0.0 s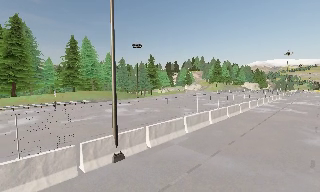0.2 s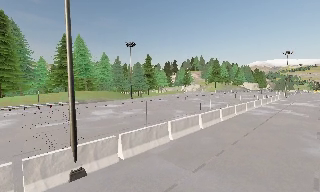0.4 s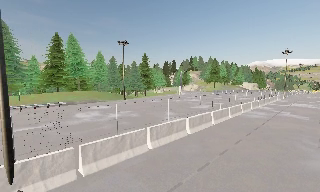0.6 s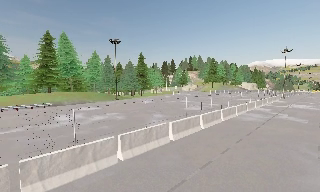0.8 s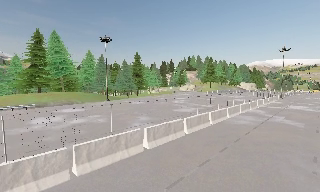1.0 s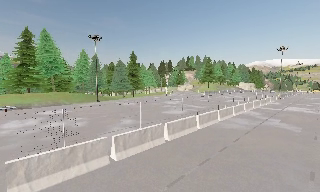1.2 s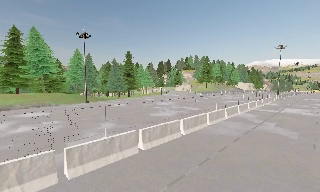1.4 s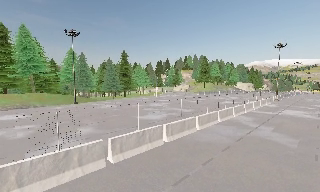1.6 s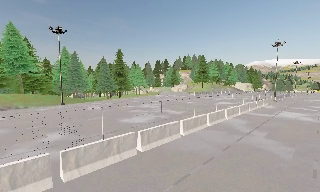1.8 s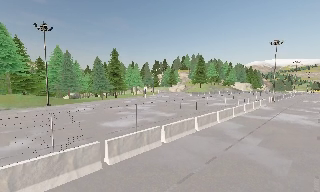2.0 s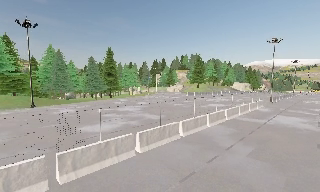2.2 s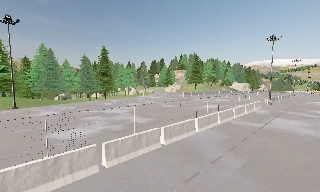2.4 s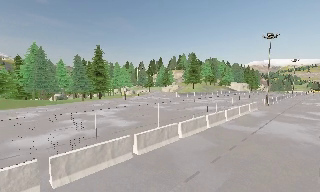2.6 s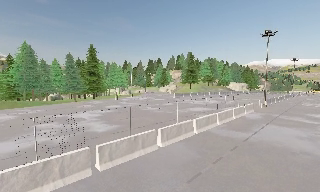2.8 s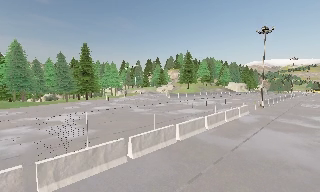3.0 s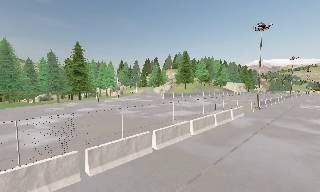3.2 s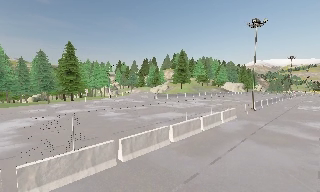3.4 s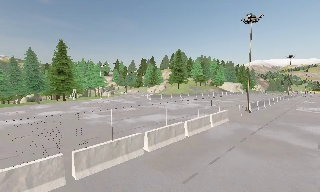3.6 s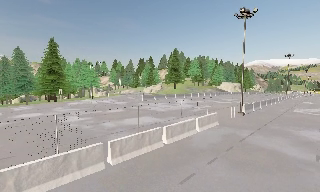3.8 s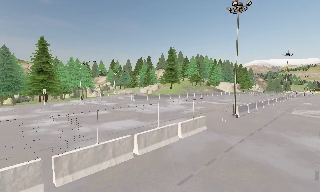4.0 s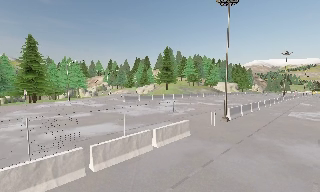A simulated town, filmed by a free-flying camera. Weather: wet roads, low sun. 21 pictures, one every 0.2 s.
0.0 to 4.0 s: The camera travels forward and to its right, about 40 m, so what stands in front looms larger.
The film runs forward here.
